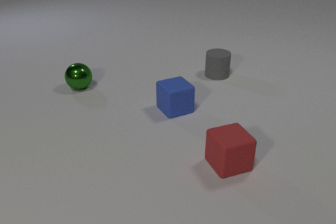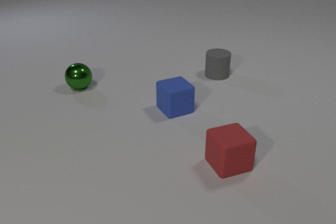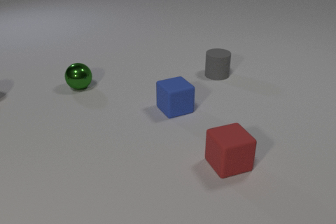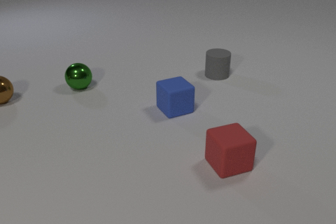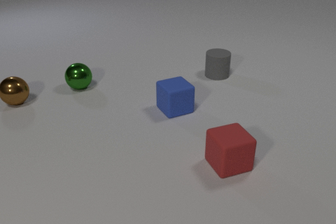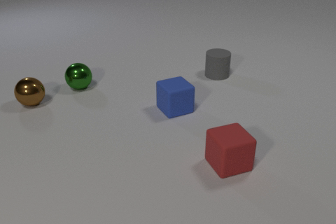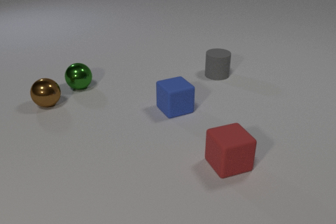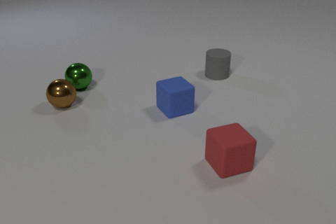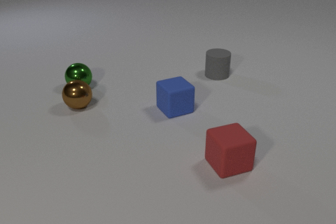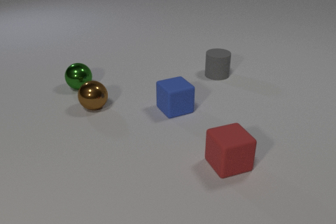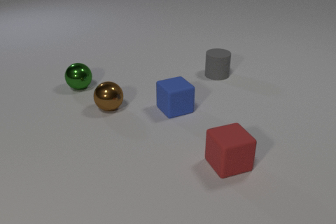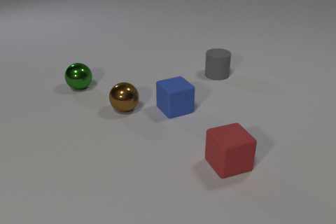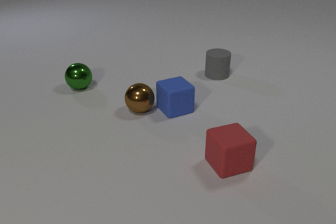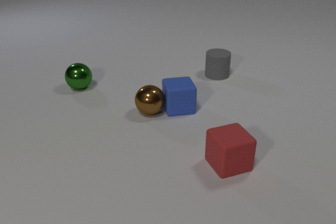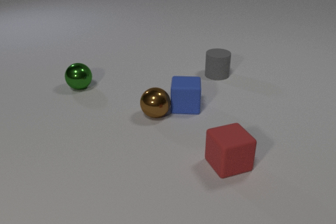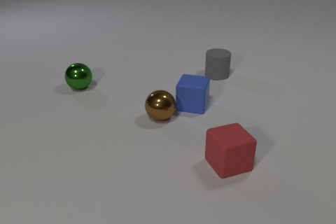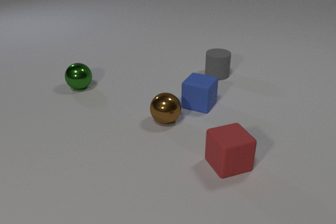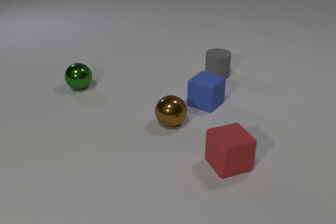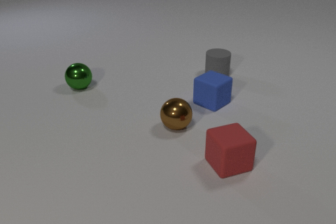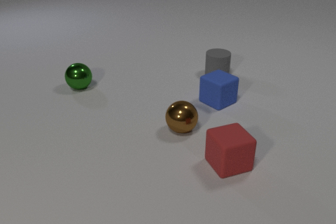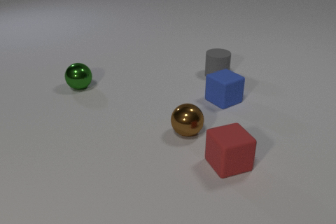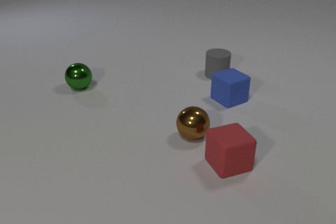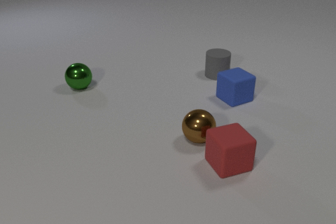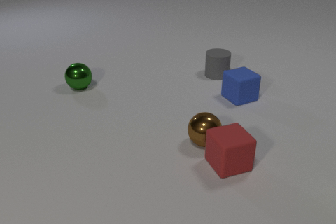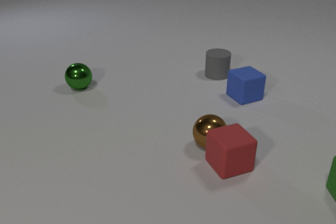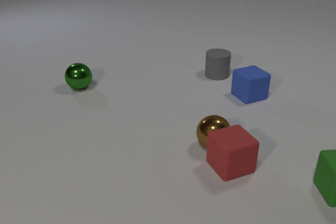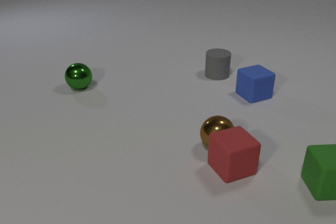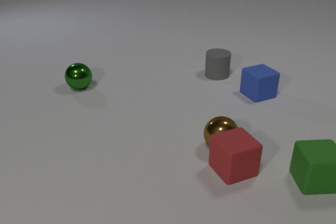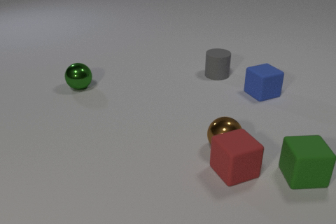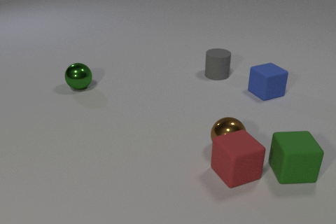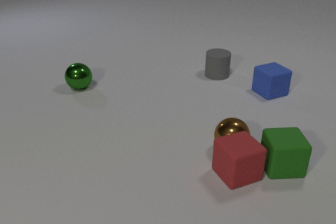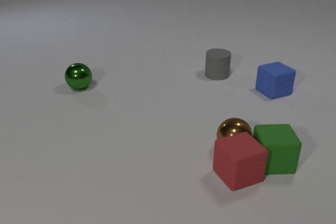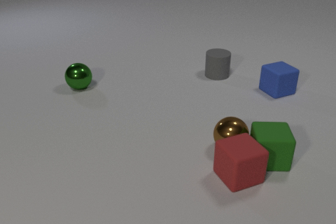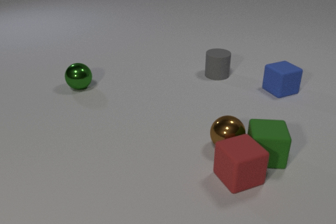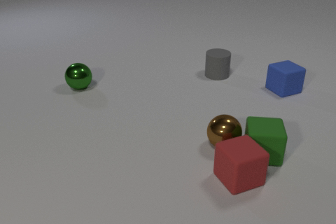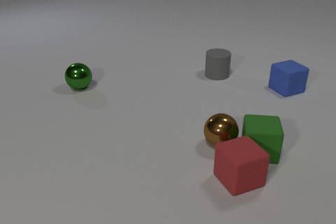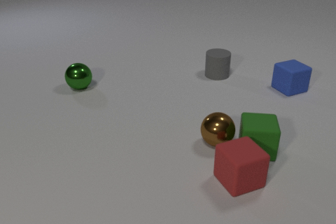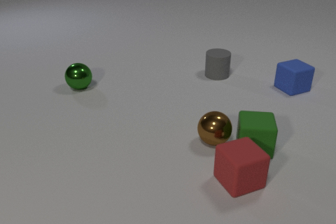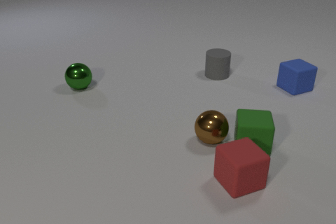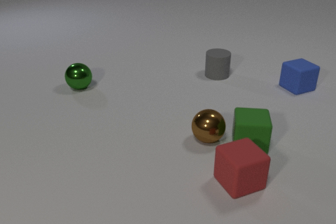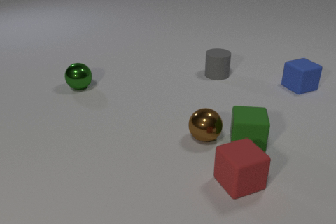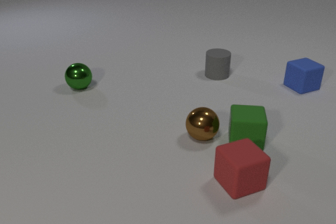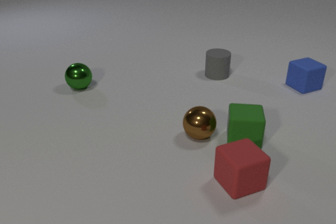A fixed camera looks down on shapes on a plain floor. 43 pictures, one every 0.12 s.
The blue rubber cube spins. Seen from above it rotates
clockwise.
The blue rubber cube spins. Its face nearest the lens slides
to the left.
0.00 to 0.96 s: The brown metal sphere comes in at the left edge, rolls to the right and toward the camera.
0.96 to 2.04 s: The brown metal sphere rolls to the right and toward the camera. The blue rubber cube slides to the right and away from the camera, spins so that its near face slides to the left, clockwise seen from above. The brown metal sphere and the blue rubber cube collide.
2.04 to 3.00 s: The brown metal sphere rolls to the right and toward the camera. The blue rubber cube slides to the right and away from the camera, spins so that its near face slides to the left, clockwise seen from above. The green rubber cube comes in at the right edge, slides to the left. The brown metal sphere and the red rubber cube collide.
3.00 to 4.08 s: The brown metal sphere rolls to the right. The blue rubber cube slides to the right and away from the camera. The red rubber cube slides toward the camera and to the right. The green rubber cube slides to the left and away from the camera. The brown metal sphere and the green rubber cube collide. The red rubber cube and the green rubber cube collide.
4.08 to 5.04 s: The brown metal sphere rolls to the left and away from the camera. The blue rubber cube slides to the right and away from the camera. The green rubber cube slides away from the camera and to the left.
How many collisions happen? 4.
Are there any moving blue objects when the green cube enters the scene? yes.
What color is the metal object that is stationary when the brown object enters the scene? green.
